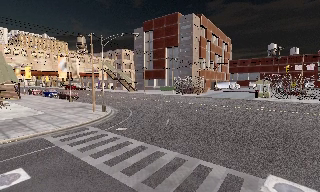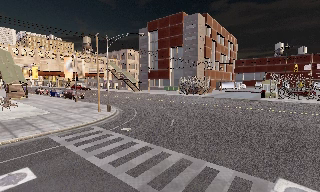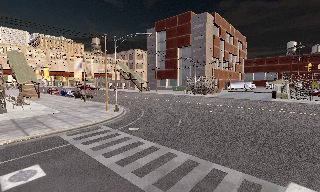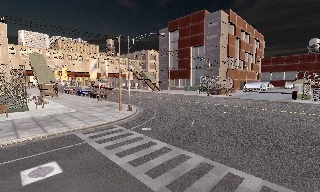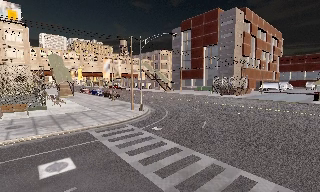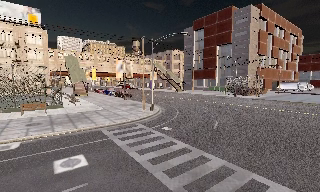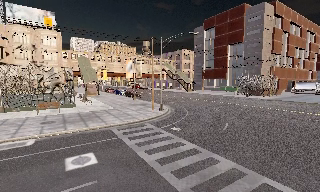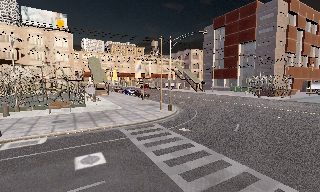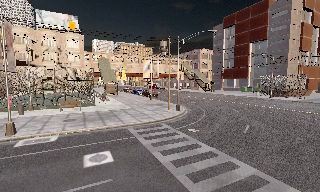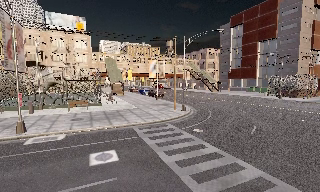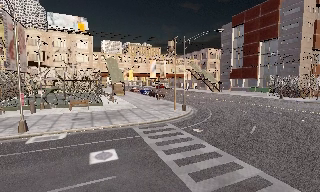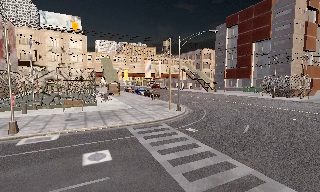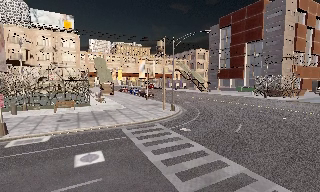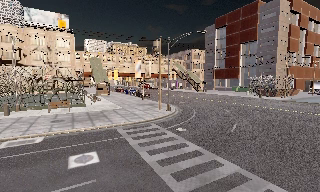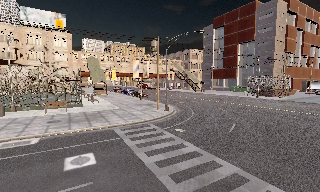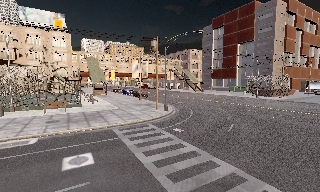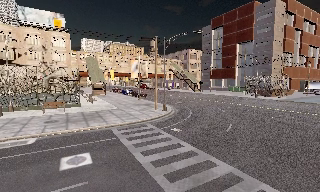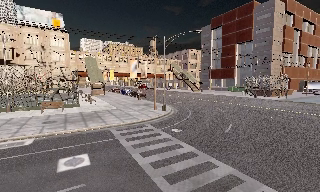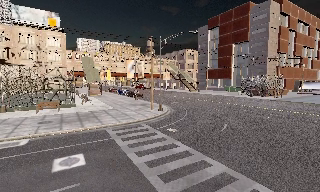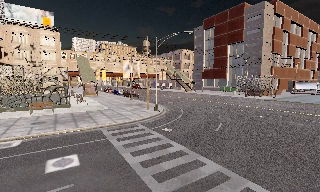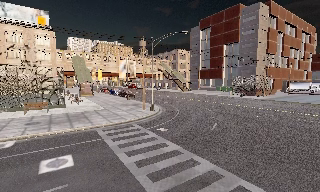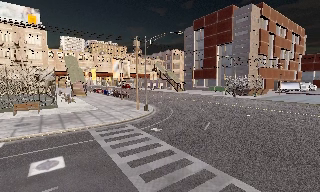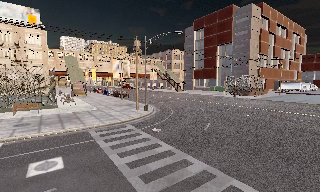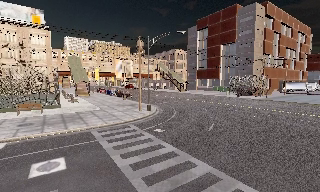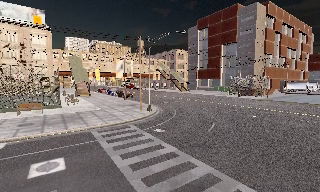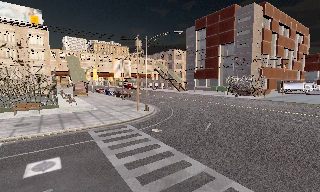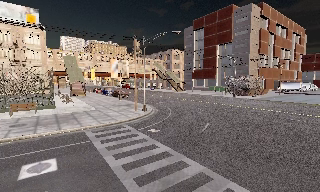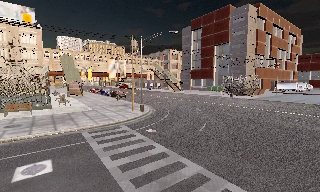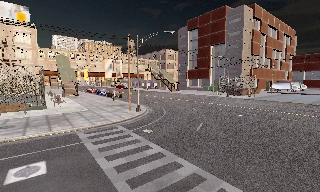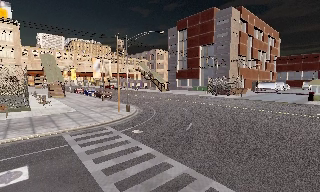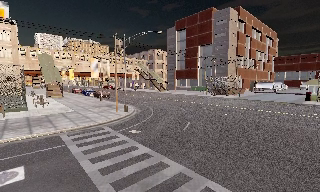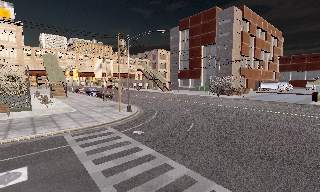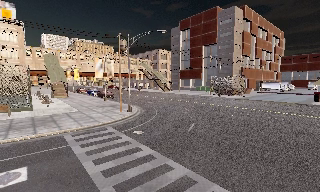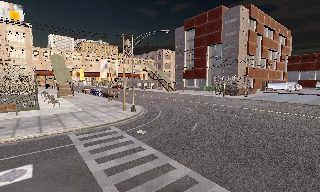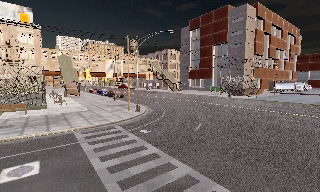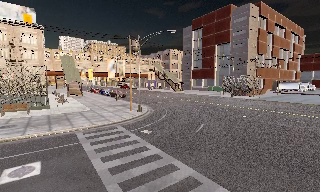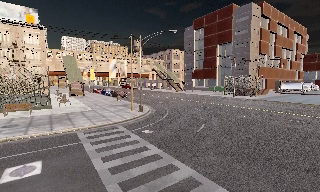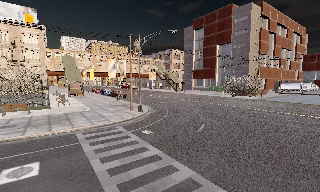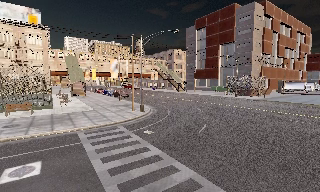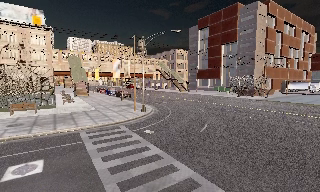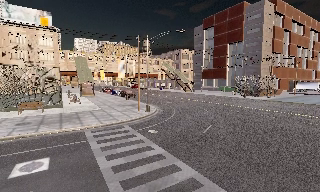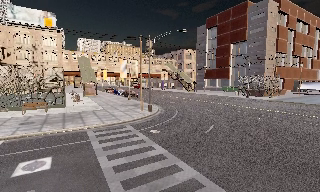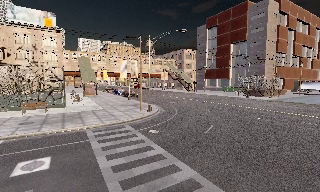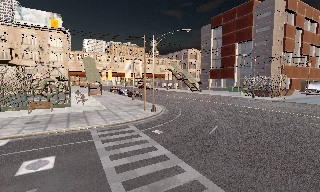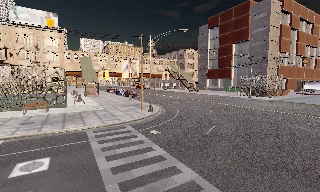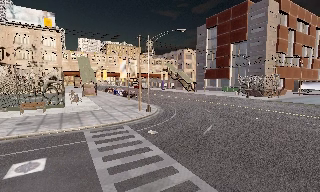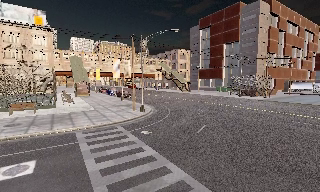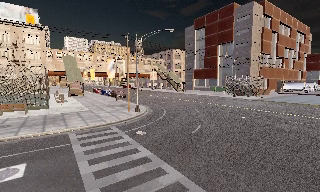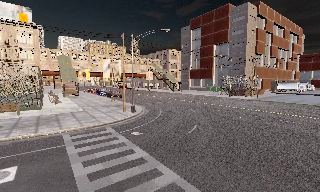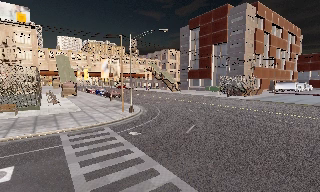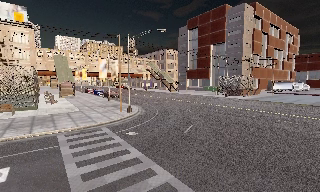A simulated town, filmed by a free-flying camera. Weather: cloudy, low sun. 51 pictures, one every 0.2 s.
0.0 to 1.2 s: The scene slides to the right, as the camera pans about 20 degrees to its left.
1.2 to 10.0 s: The camera travels to its right and forward, about 2.5 m, so close, fixed things drift to the left.
The film runs forward here.
